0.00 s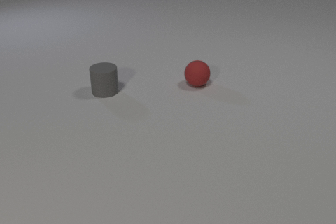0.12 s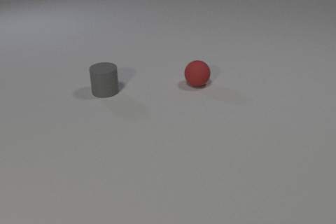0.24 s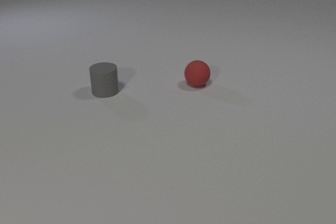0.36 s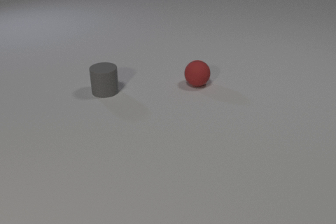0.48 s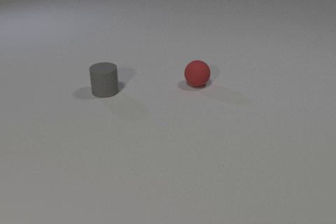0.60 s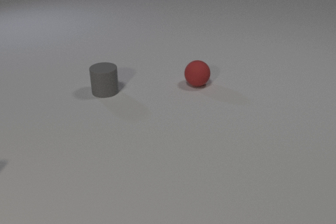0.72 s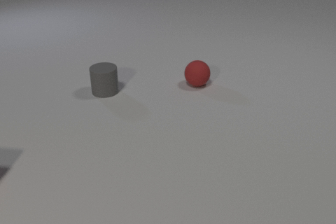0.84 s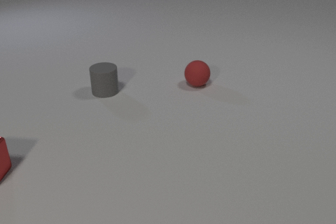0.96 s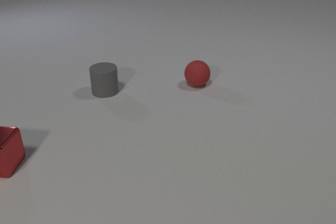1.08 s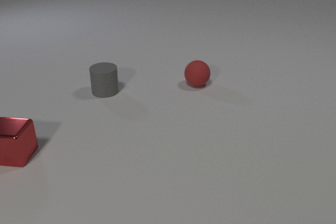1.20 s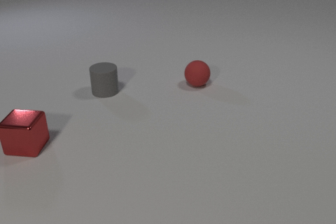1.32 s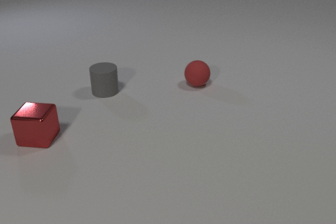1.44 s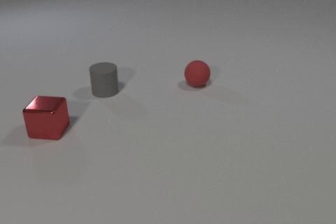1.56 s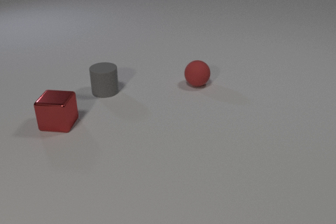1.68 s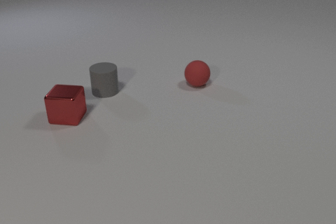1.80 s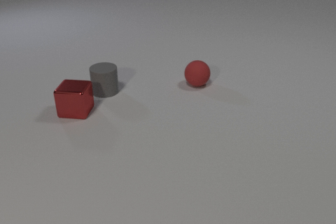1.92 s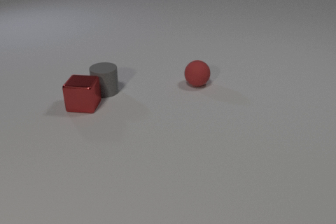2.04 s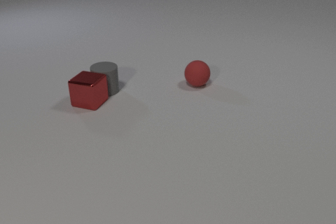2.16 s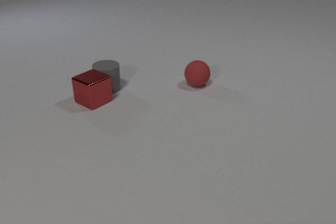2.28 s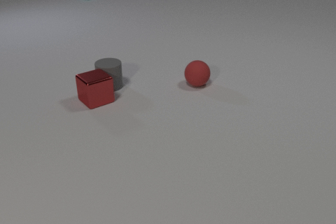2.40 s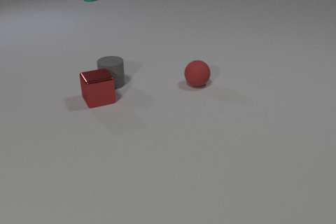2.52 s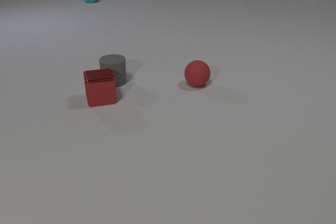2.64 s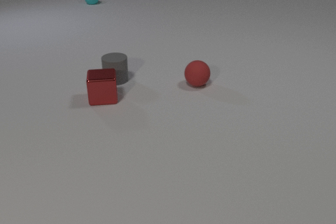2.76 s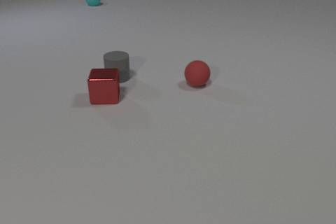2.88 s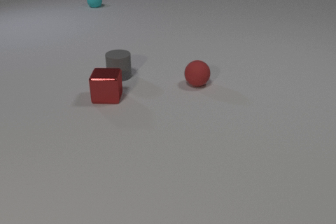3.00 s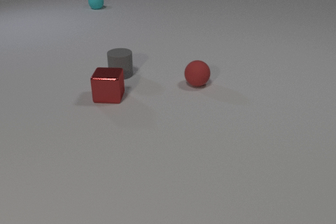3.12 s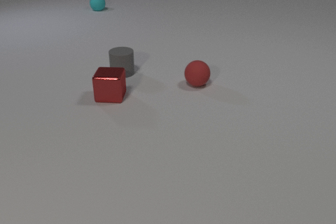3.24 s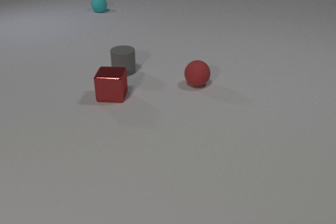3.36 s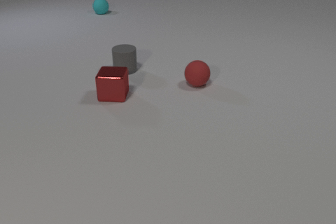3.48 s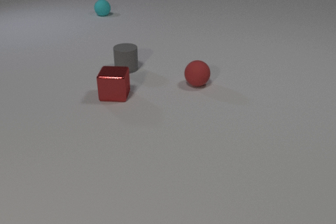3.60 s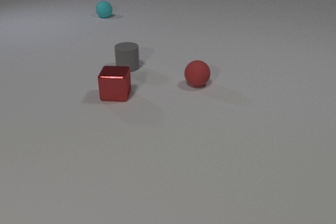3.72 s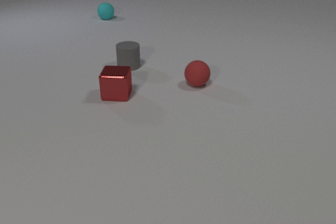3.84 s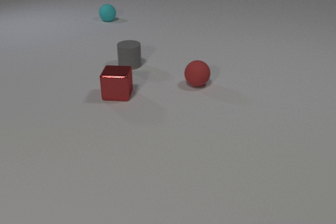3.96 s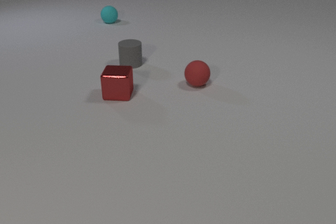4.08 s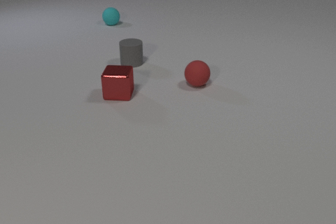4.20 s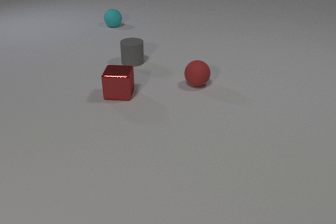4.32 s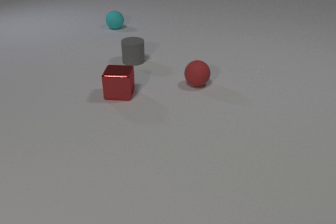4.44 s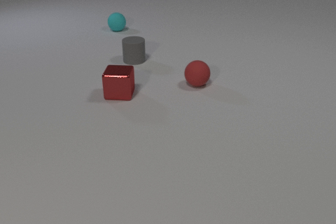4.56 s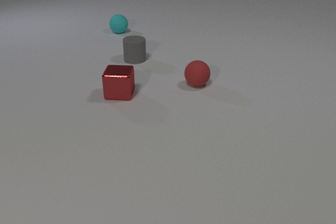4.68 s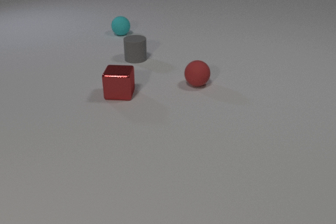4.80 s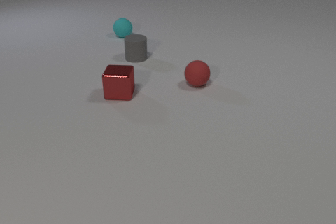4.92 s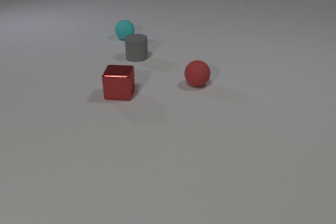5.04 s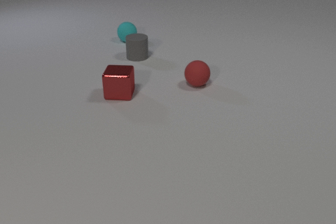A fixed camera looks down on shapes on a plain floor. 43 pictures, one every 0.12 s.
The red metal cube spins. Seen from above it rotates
clockwise.
The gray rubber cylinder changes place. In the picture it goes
away from the camera.
0.00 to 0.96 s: The red metal cube comes in at the left edge, slides to the right and away from the camera.
0.96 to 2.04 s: The red metal cube slides away from the camera and to the right. The red metal cube and the gray rubber cylinder collide.
2.04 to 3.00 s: The red metal cube slides to the right and away from the camera, spins so that its near face slides to the left, clockwise seen from above. The gray rubber cylinder slides away from the camera and to the right. The cyan rubber sphere comes in at the top edge, rolls toward the camera.
3.00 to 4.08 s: The red metal cube slides to the right. The gray rubber cylinder slides away from the camera. The cyan rubber sphere rolls toward the camera.
4.08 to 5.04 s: The gray rubber cylinder slides away from the camera. The cyan rubber sphere rolls toward the camera.
What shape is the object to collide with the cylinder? cube.
How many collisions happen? 1.
How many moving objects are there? 3.
